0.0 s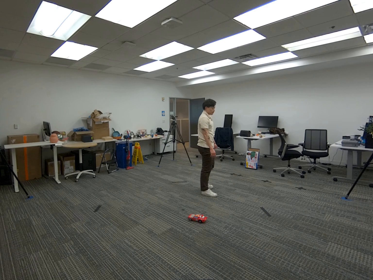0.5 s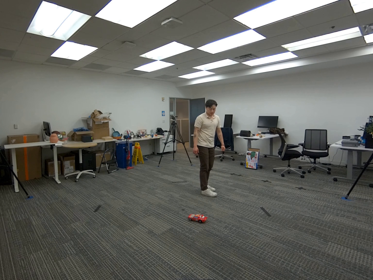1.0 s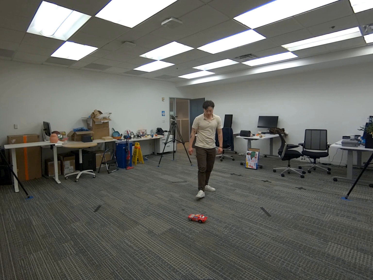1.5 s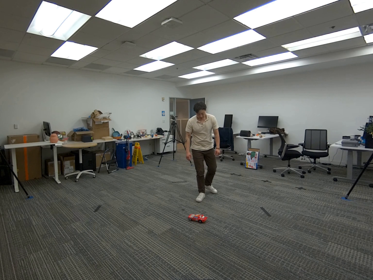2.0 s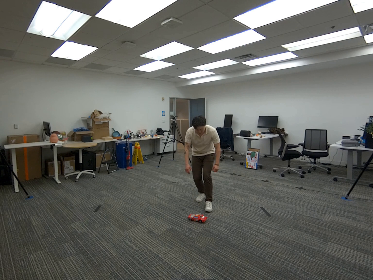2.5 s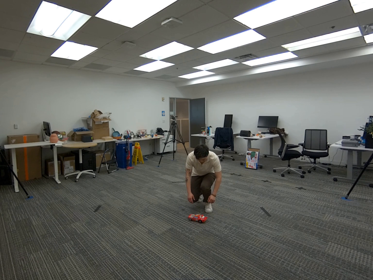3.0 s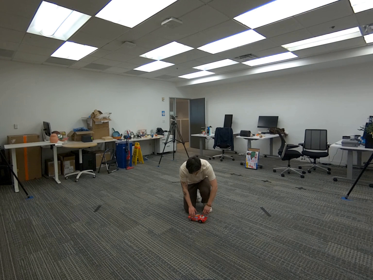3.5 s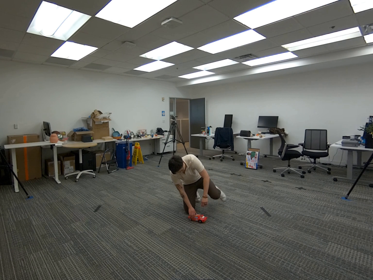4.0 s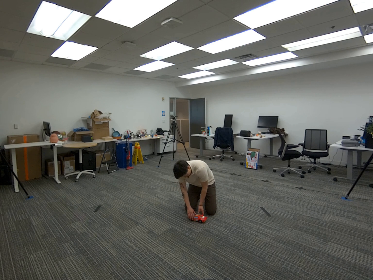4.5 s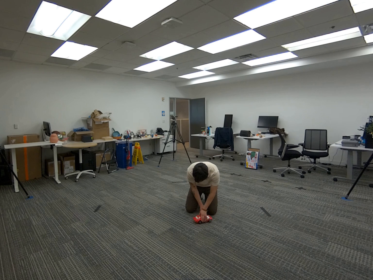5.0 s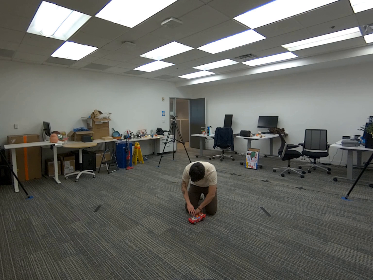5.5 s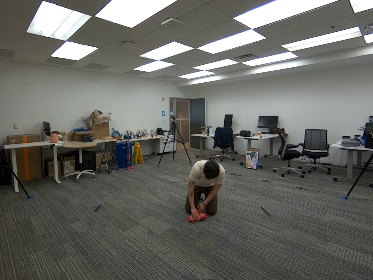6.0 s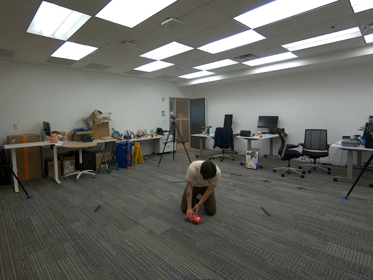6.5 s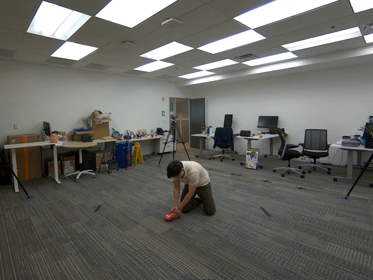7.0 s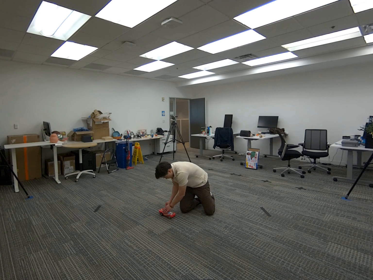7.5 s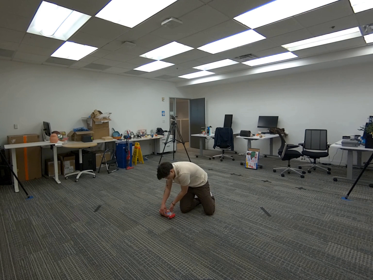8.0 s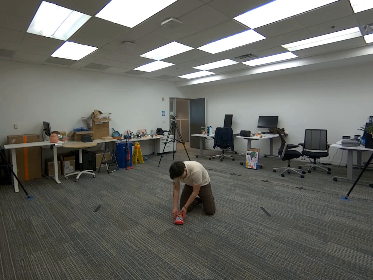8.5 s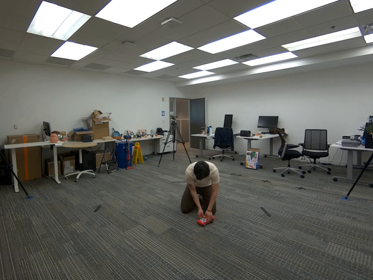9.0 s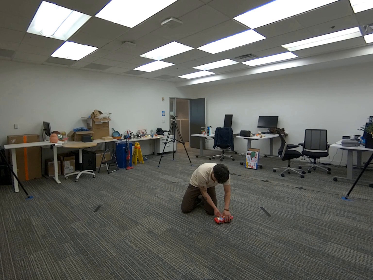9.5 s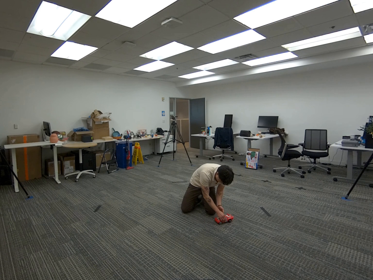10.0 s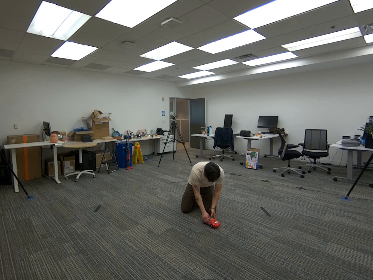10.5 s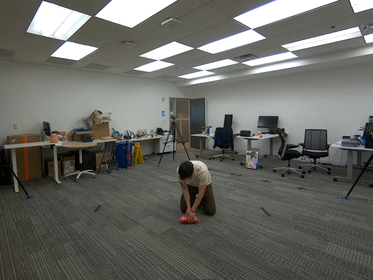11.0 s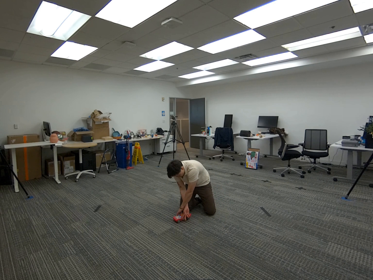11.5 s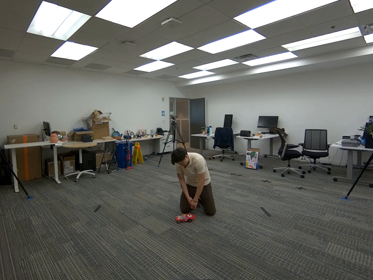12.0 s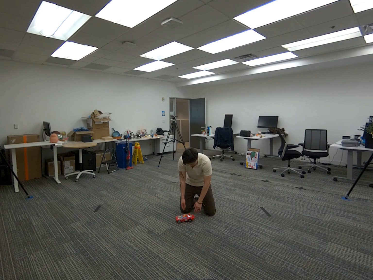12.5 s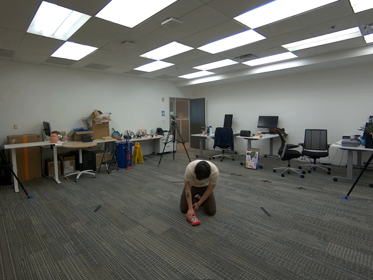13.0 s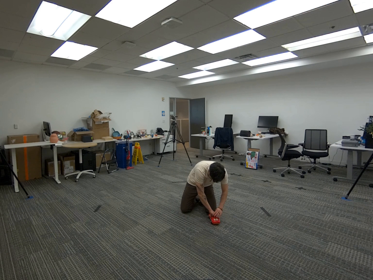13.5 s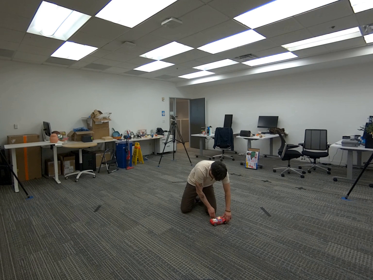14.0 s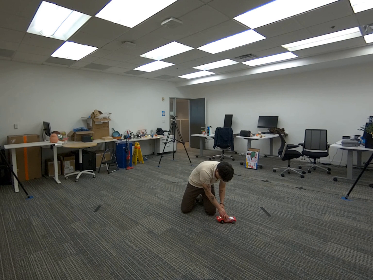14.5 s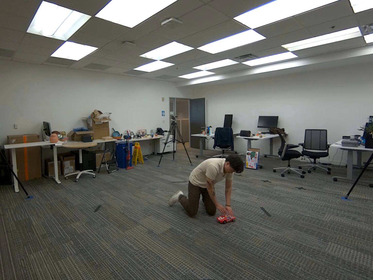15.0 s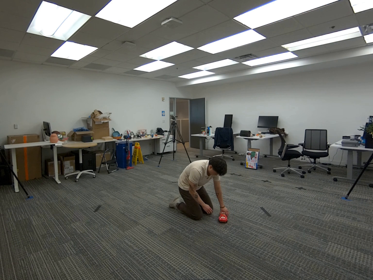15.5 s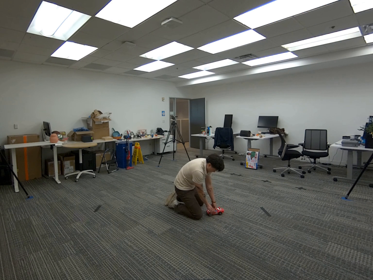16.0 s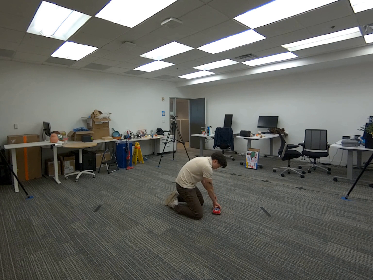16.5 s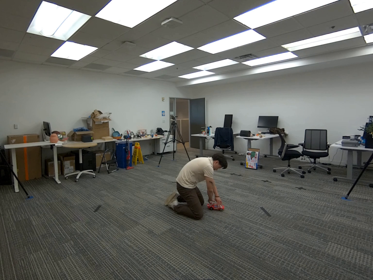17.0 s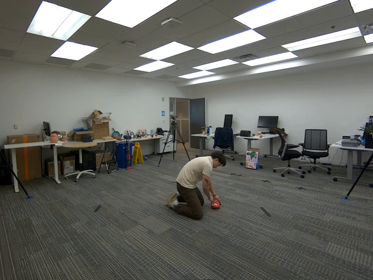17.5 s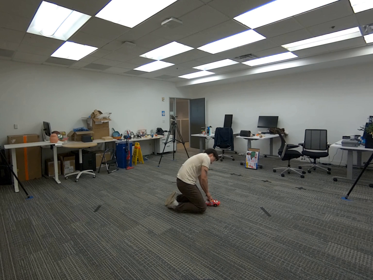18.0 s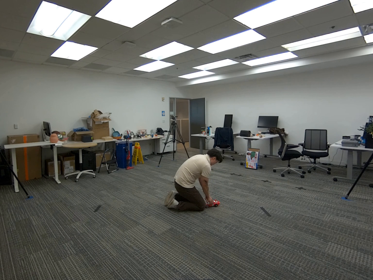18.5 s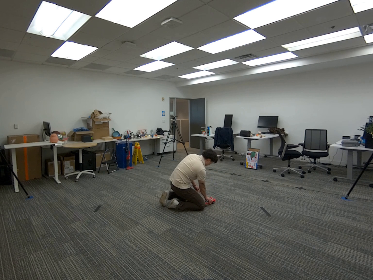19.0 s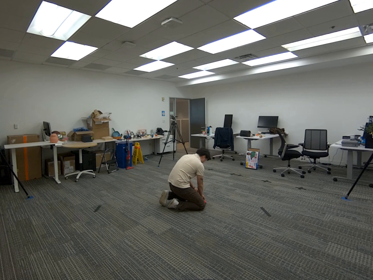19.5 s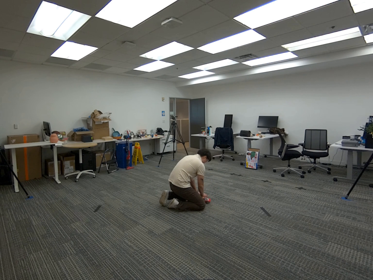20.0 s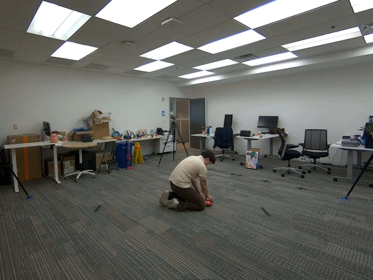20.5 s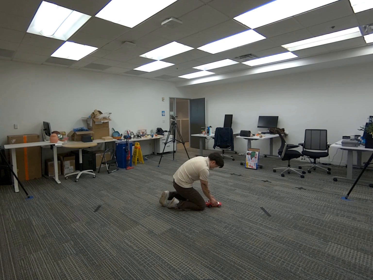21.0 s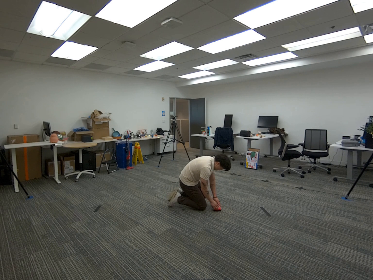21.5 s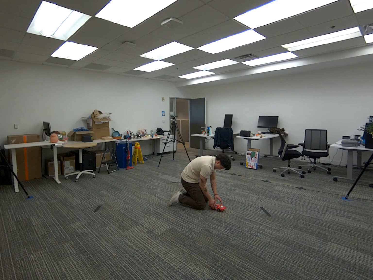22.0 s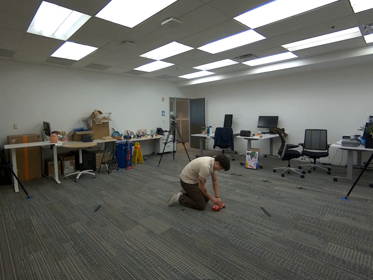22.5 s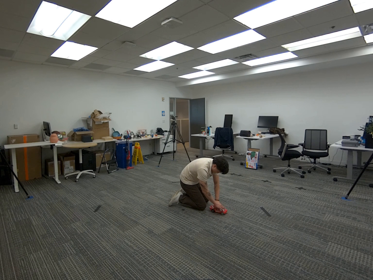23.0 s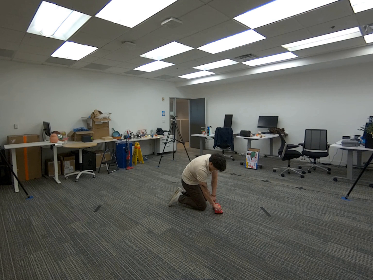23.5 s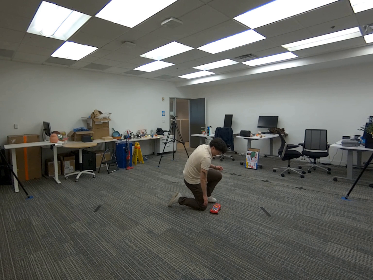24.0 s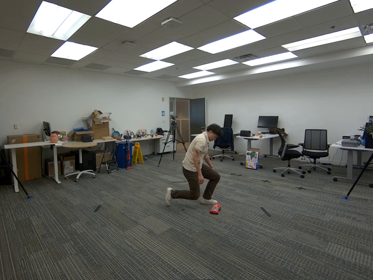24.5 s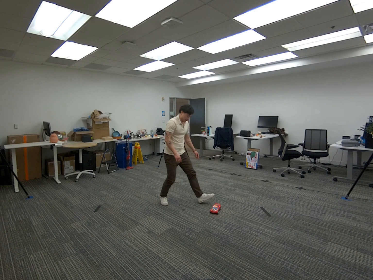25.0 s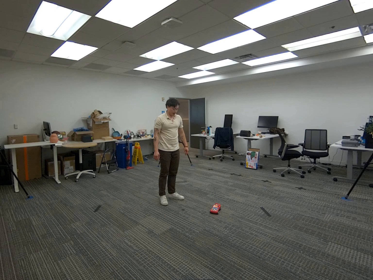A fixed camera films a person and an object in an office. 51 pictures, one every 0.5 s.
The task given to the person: Walk to the toy car on the ground, bend down to your knees and use both of your hands to grasp the car and rotate it while maintaining the car on the ground. Stand up when finished.
